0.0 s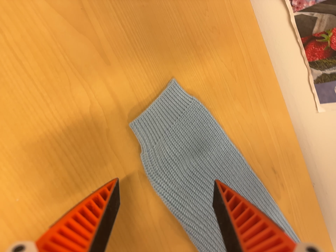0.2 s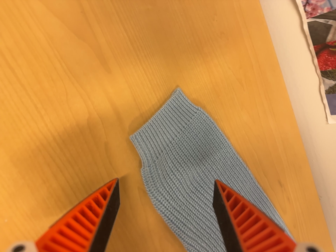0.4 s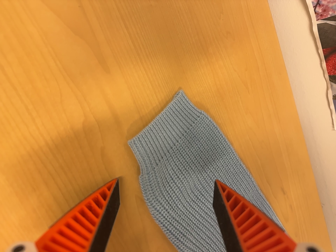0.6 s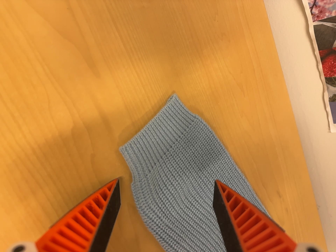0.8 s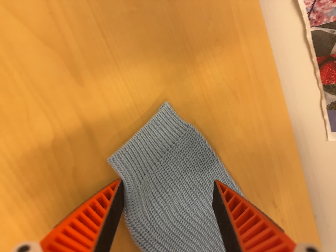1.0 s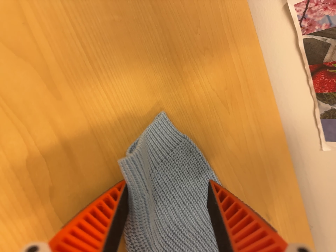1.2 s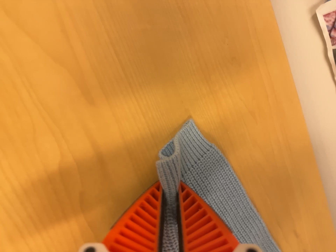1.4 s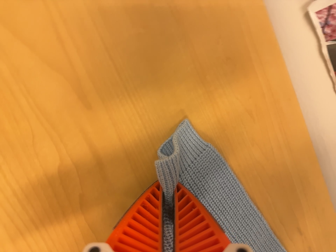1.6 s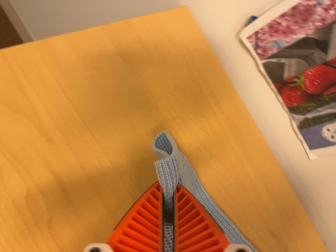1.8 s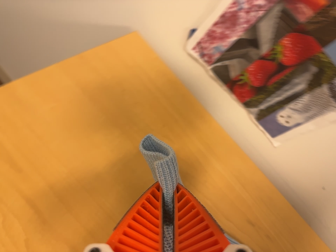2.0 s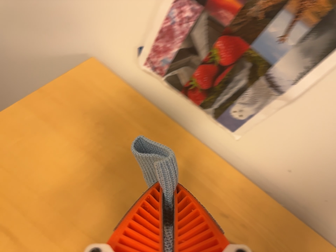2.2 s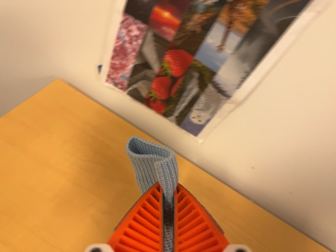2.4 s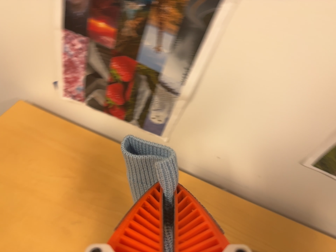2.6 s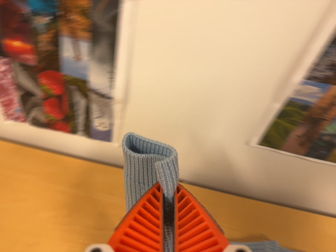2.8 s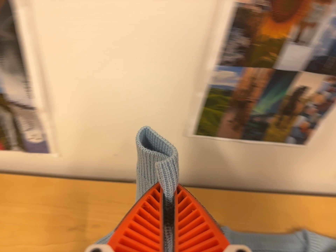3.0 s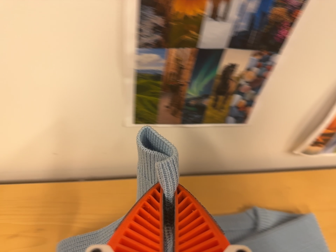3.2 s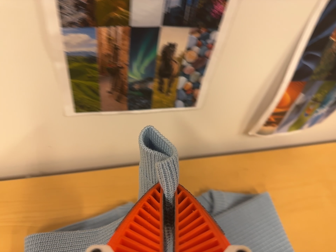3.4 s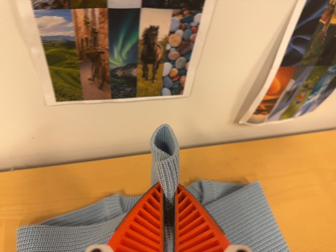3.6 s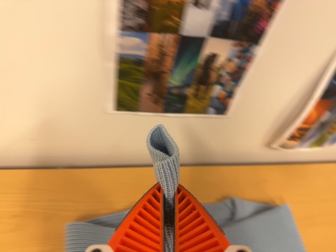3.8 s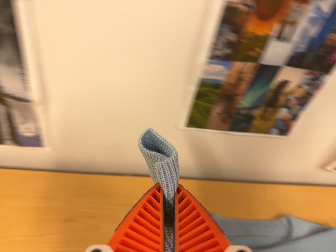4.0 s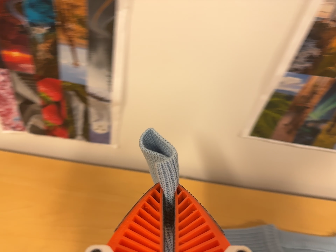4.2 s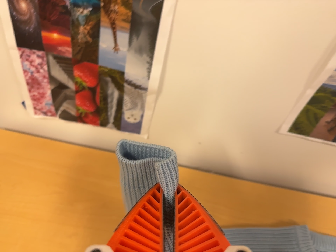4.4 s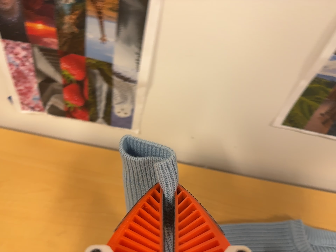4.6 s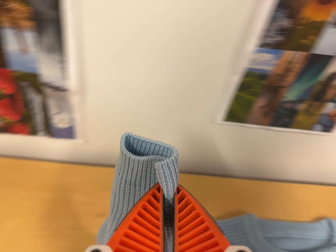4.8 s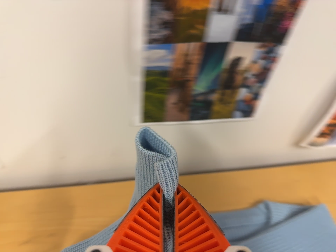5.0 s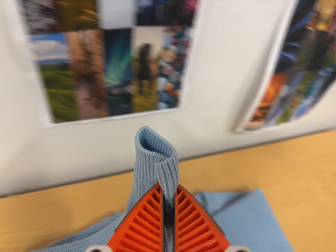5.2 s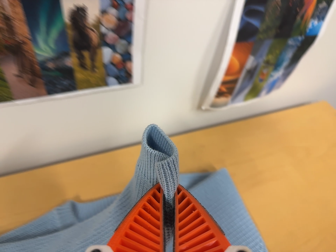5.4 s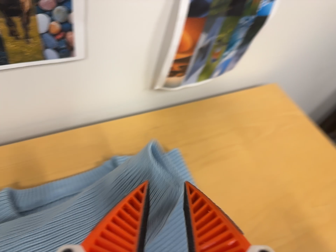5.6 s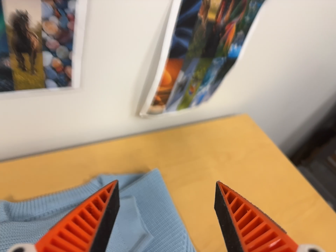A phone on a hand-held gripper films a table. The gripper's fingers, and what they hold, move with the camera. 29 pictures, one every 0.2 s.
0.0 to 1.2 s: The camera travels forward and toward the top of its view, about 8 cm, so what stands in front looms larger.
1.2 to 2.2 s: The camera travels to its right and backward, about 22 cm, so close, fixed things drift to the left. Its aim tips toward the top of its view by about 15 degrees, and the scene shifts downward. It rolls about its line of sight by about 35 degrees, and the scene rotates counterclockwise.
2.2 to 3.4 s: The scene slides to the left, as the camera pans about 20 degrees to its right. It travels to its right, about 32 cm, so close, fixed things drift to the left. It rolls about its line of sight by about 35 degrees, and the scene rotates counterclockwise.
3.4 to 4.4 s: The camera pans to its left by about 15 degrees. It travels to its left, about 24 cm, so close, fixed things drift to the right. It rolls about its line of sight by about 15 degrees, and the scene rotates clockwise.
4.4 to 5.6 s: The camera pans to its right by about 35 degrees. It travels to its right, about 30 cm, so close, fixed things drift to the left. It rolls about its line of sight by about 20 degrees, and the scene rotates counterclockwise.
The film runs forward here.
